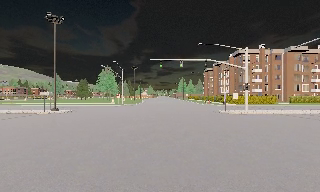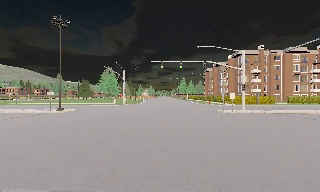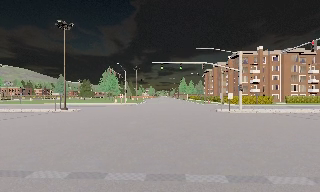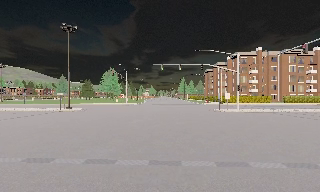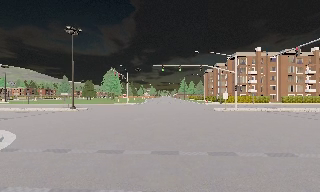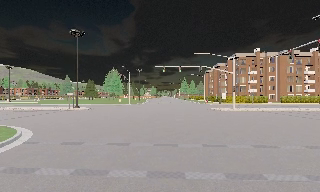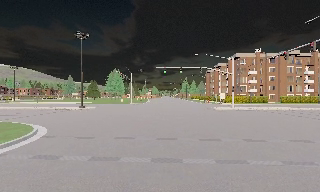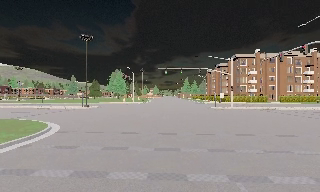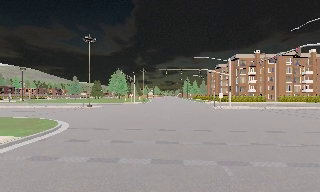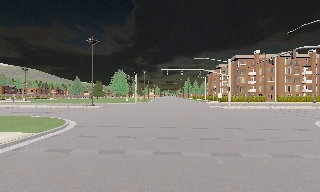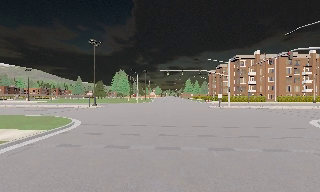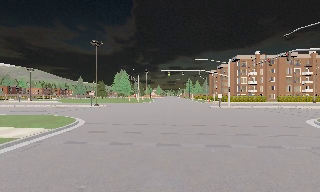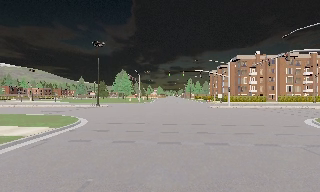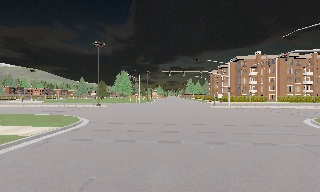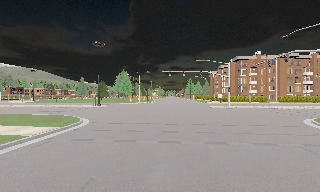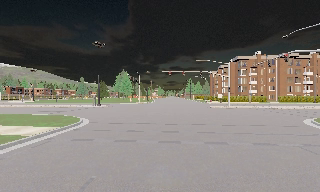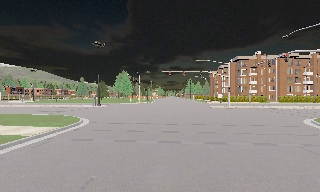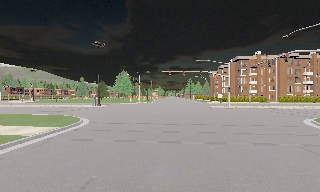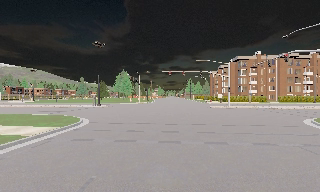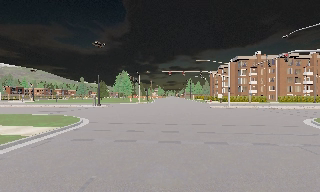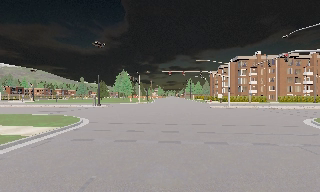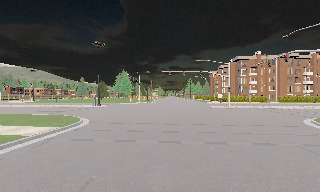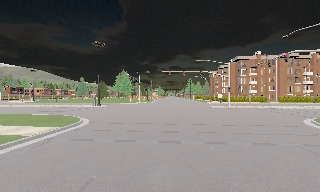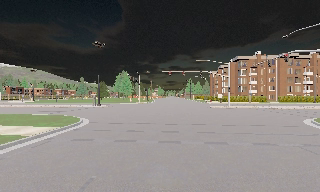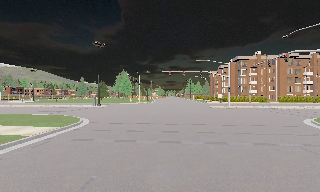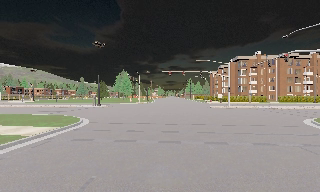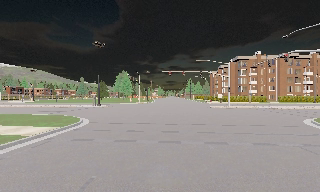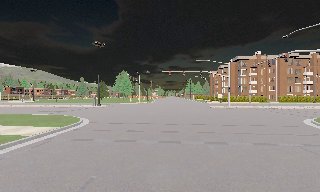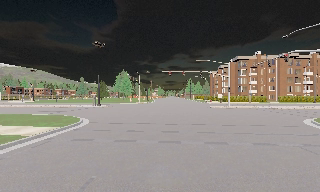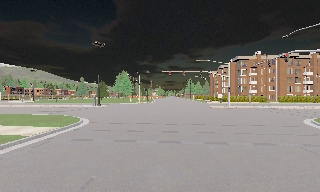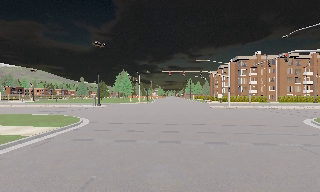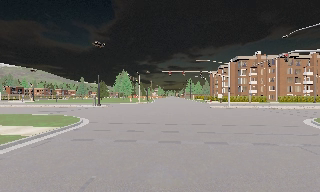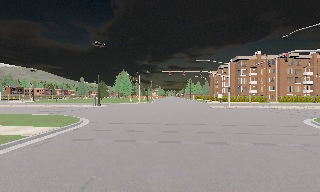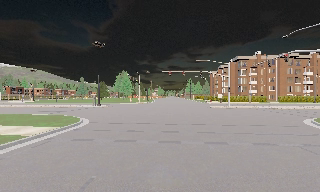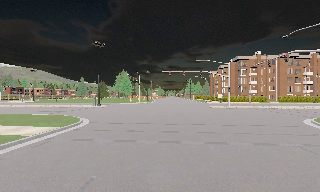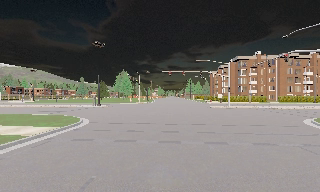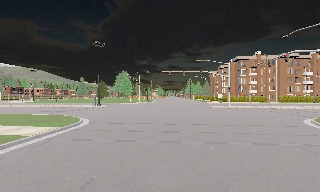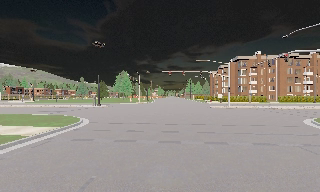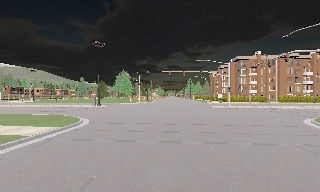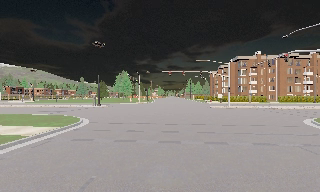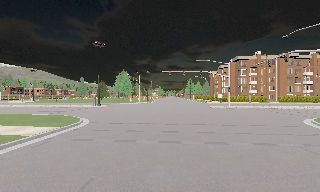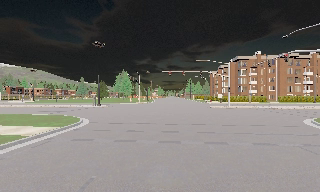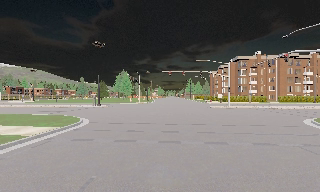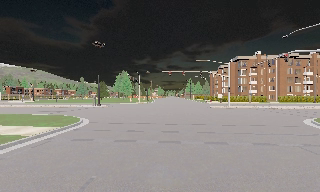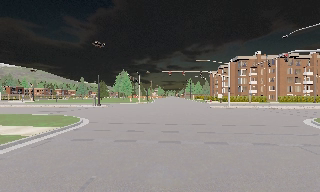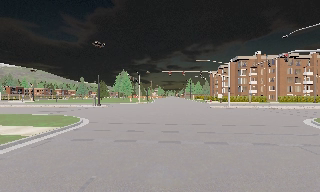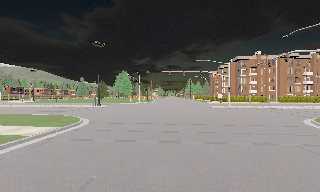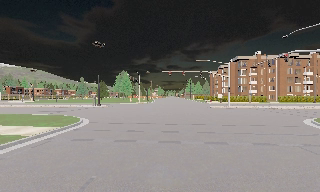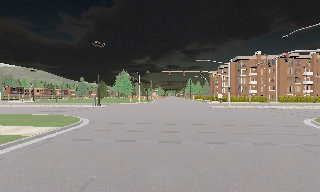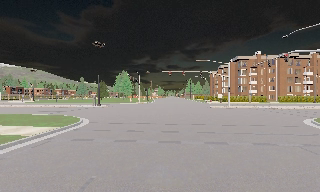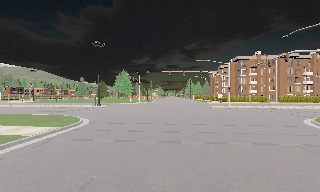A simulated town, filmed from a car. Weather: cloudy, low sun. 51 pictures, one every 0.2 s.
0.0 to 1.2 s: The camera travels backward, about 5 m, so what stands in front gets smaller.
1.2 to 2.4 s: The camera travels backward, about 4 m, so what stands in front gets smaller. It loses speed.
2.4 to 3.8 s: The camera shifts only a little, or ends up much as it began.
3.8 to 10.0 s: The camera keeps its place and its aim.
The film runs backward here.
